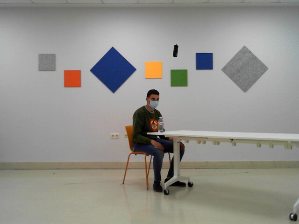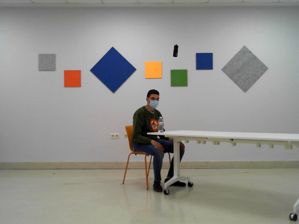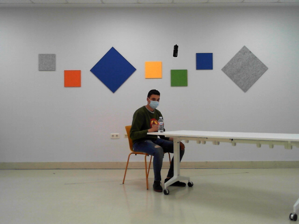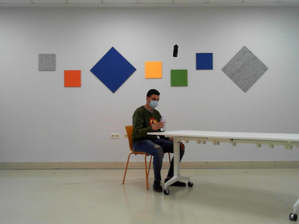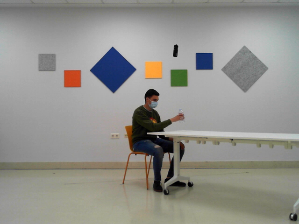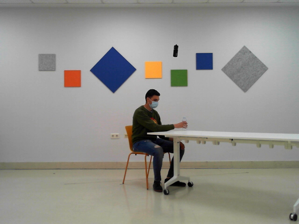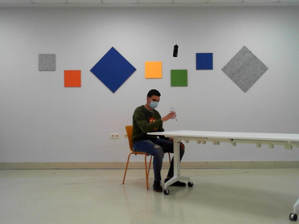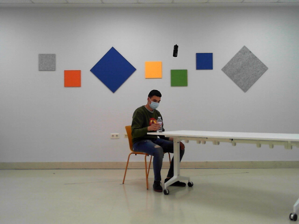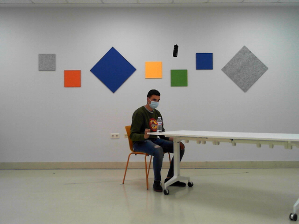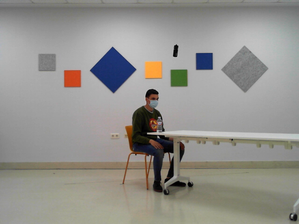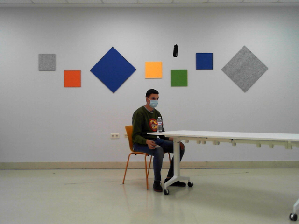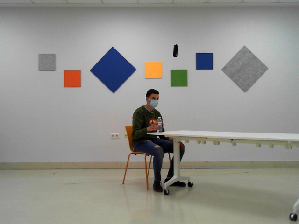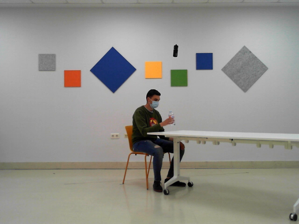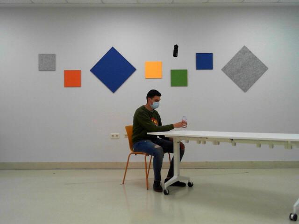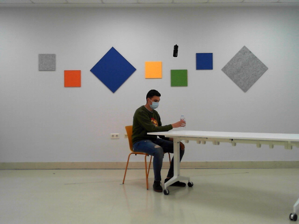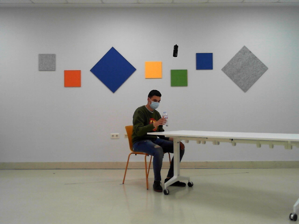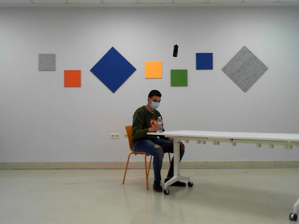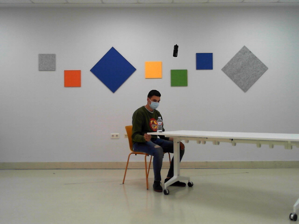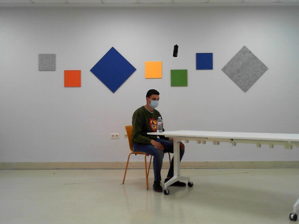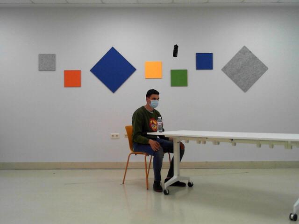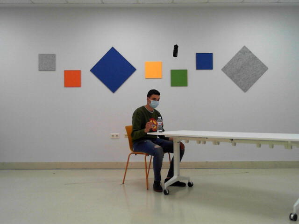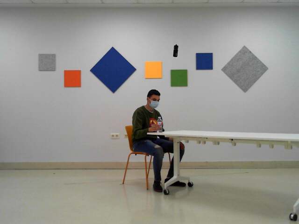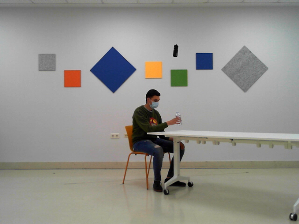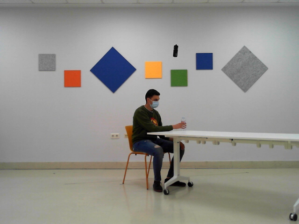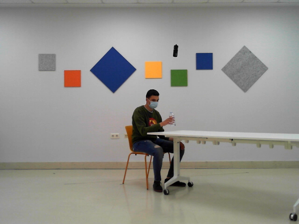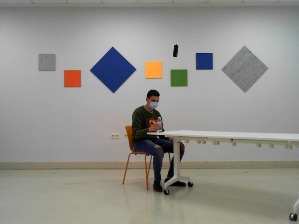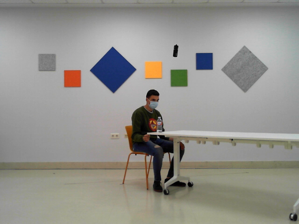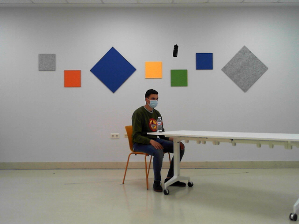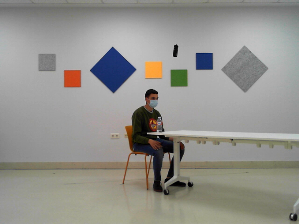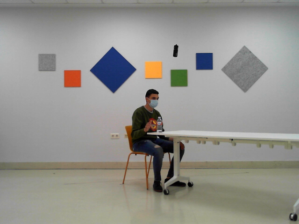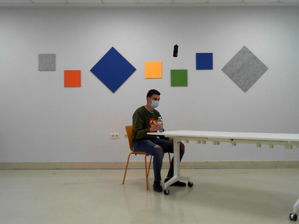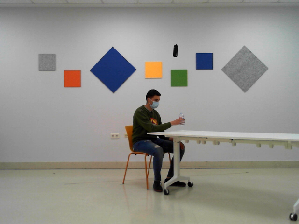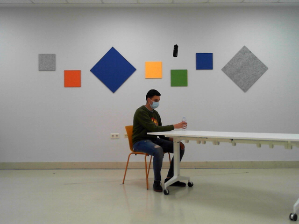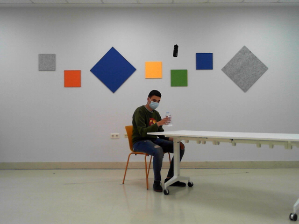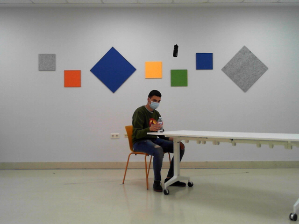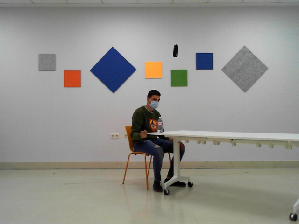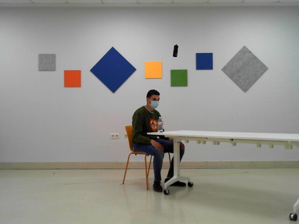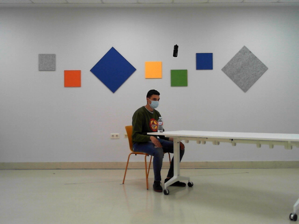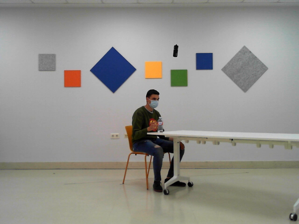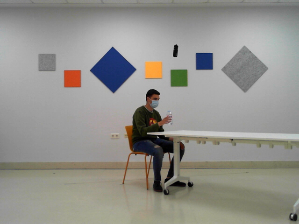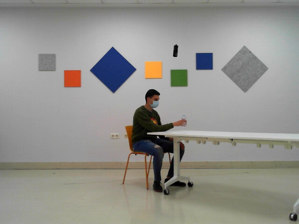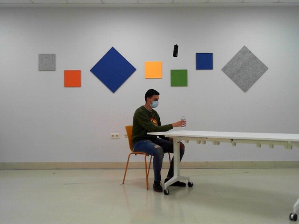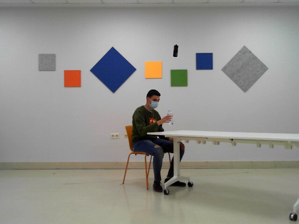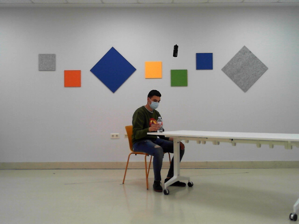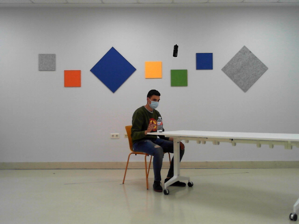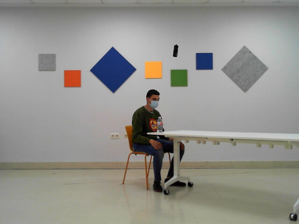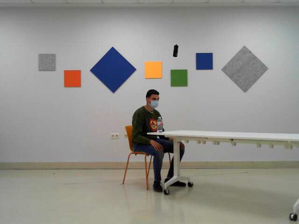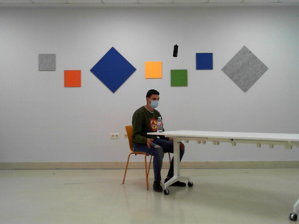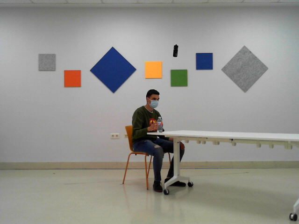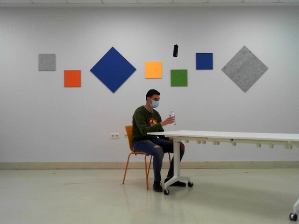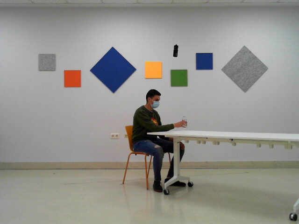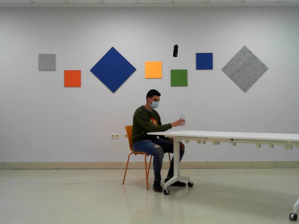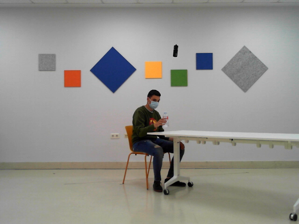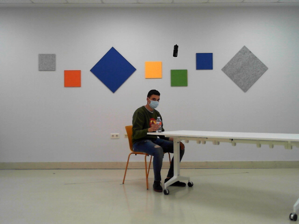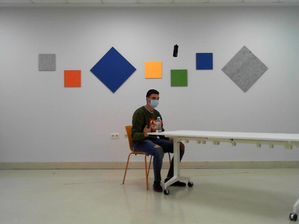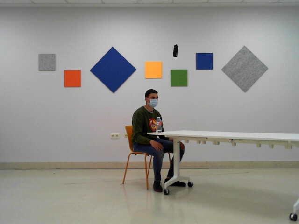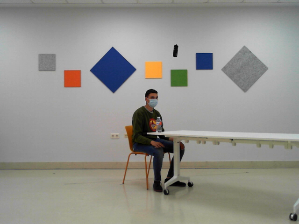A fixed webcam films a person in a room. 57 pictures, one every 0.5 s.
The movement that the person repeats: Move a bottle from side to side, right hand.
